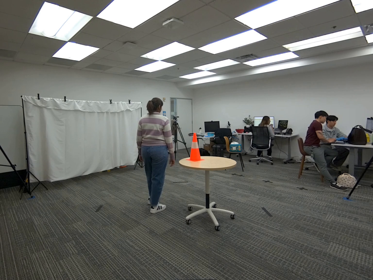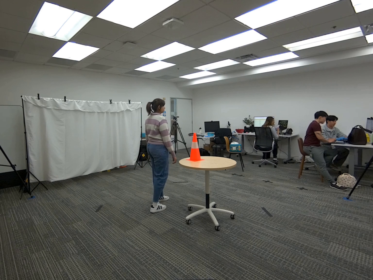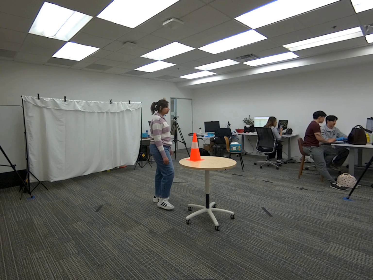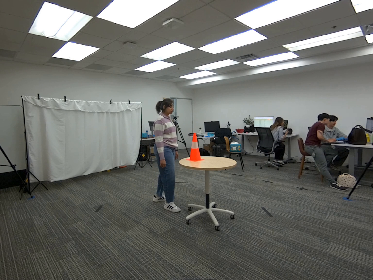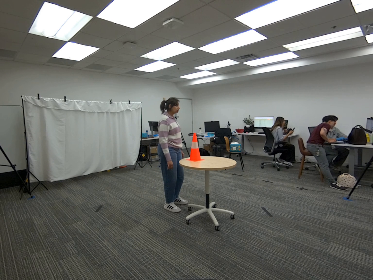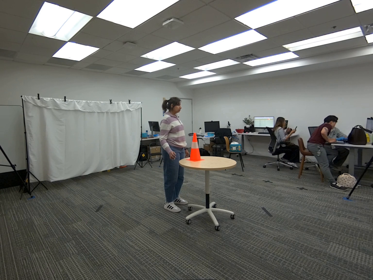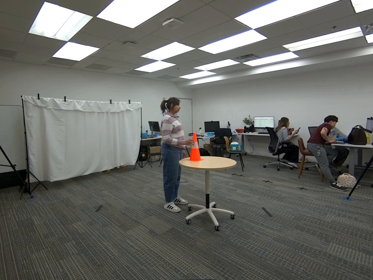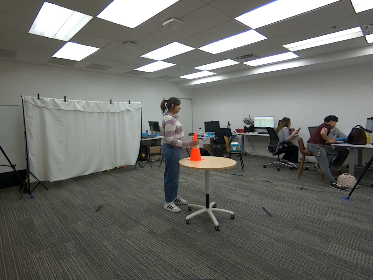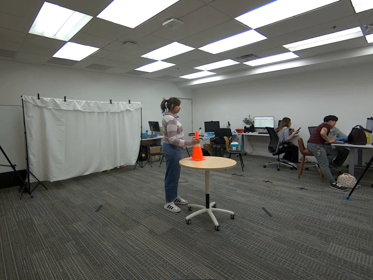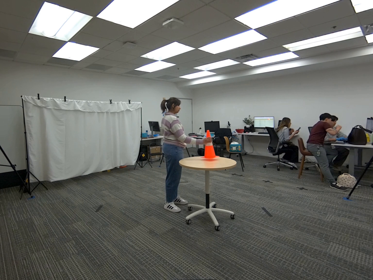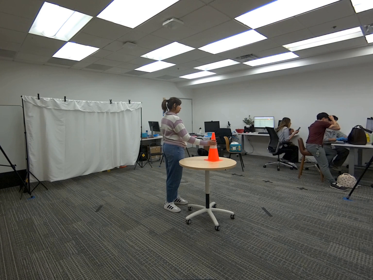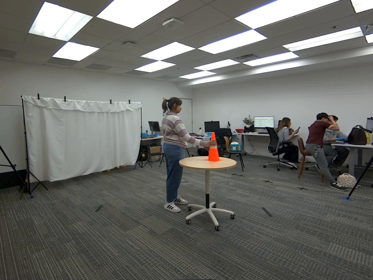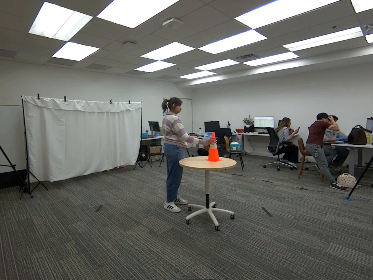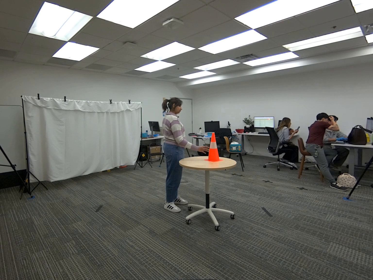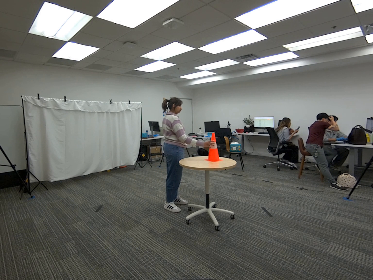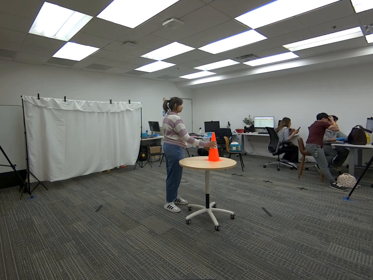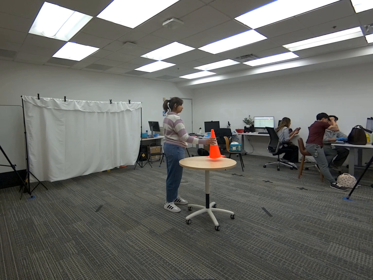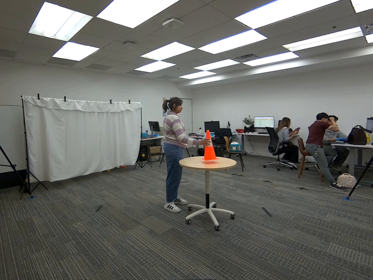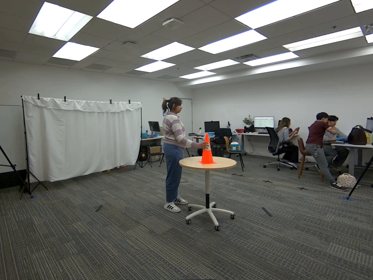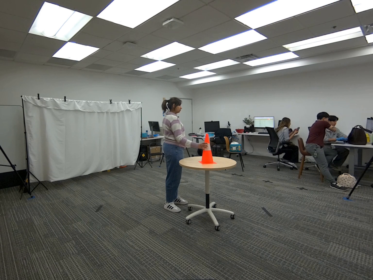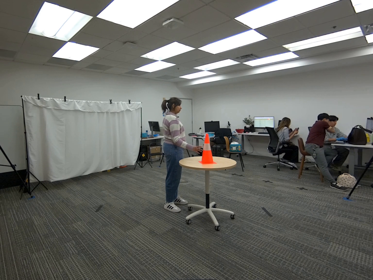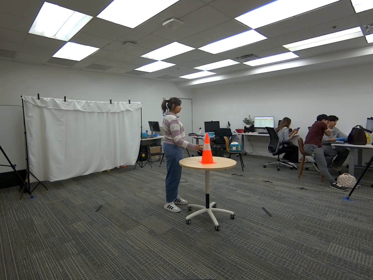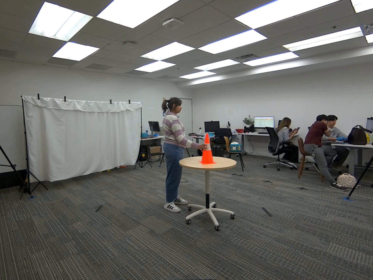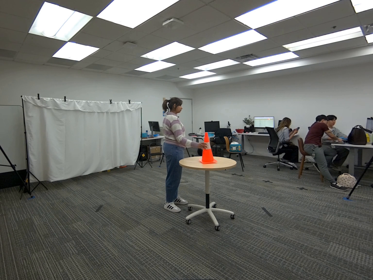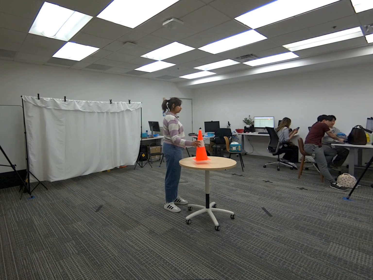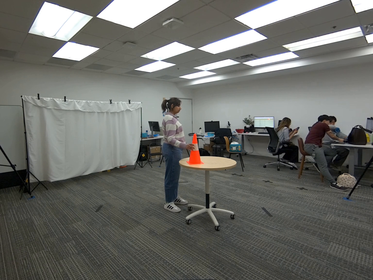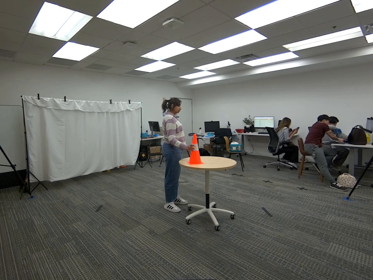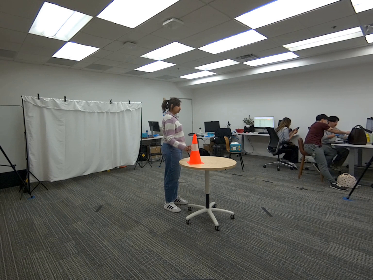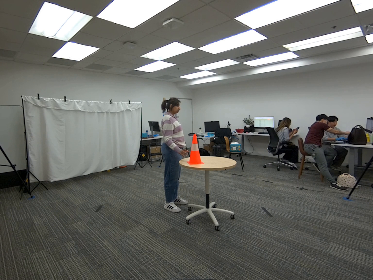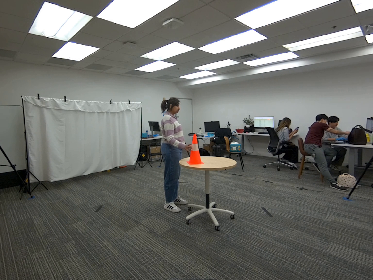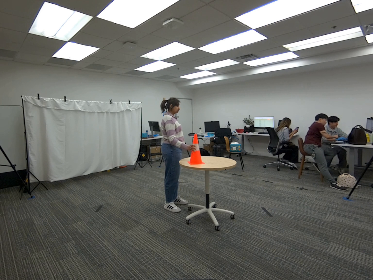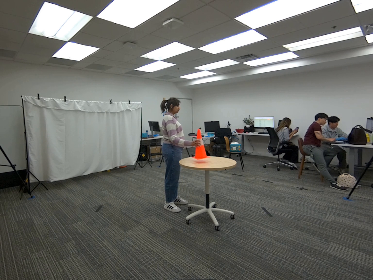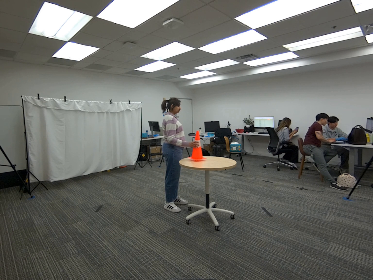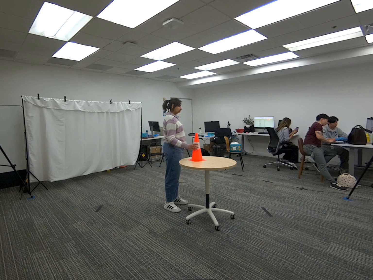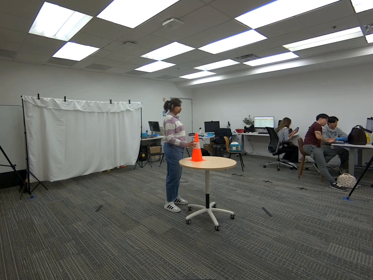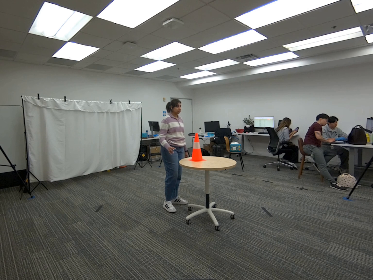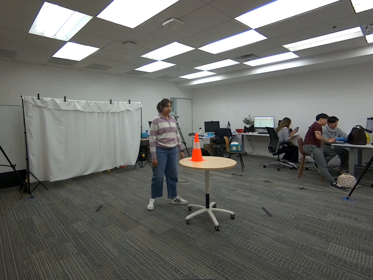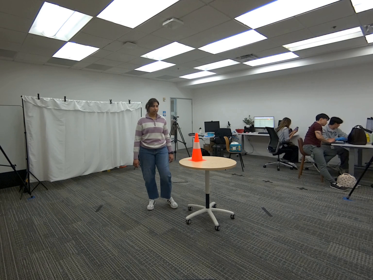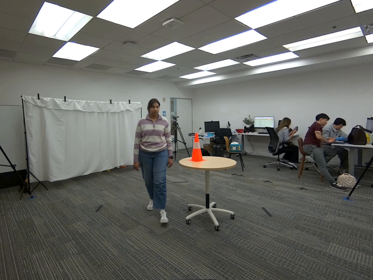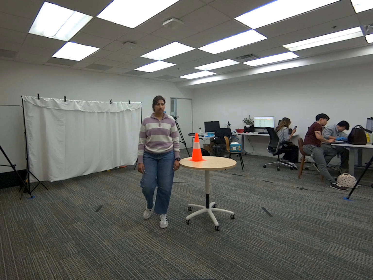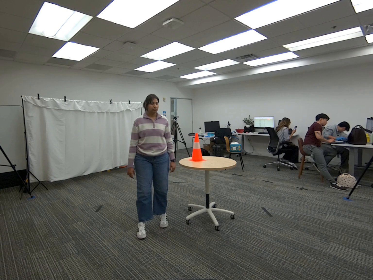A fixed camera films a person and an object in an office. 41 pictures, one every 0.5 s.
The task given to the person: Walk to the traffic cone on the round table, pick and place the cone on the table until finish.
